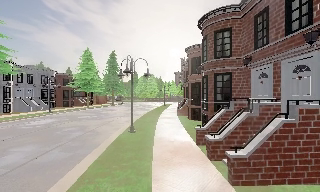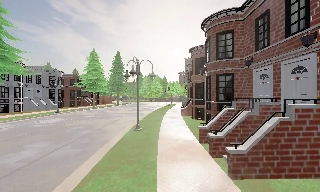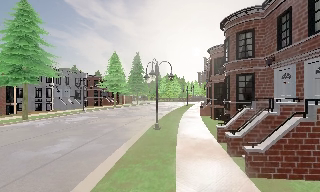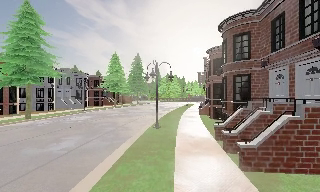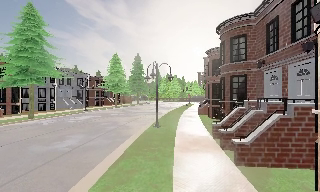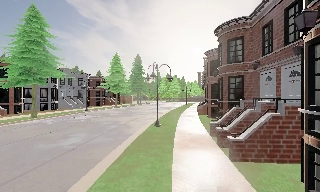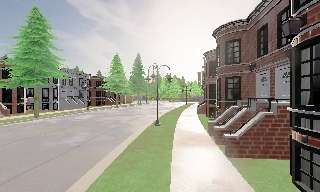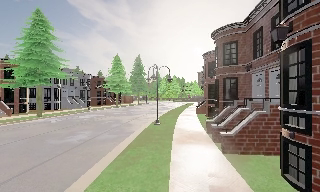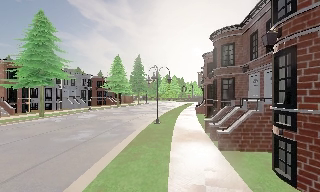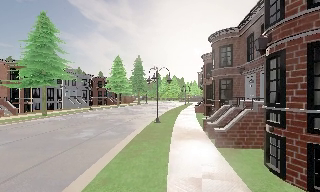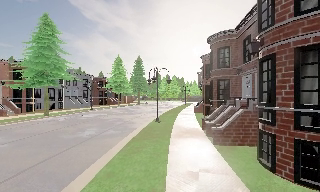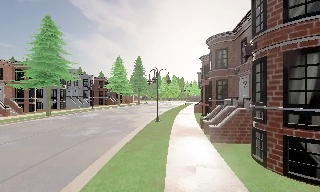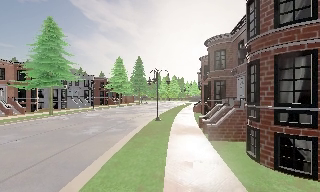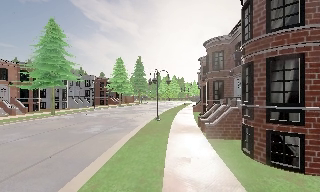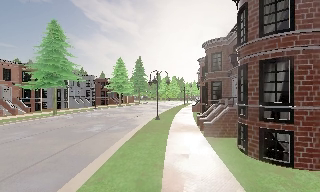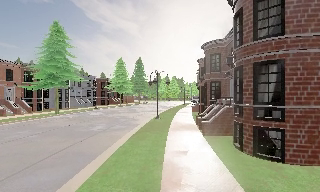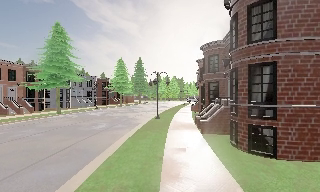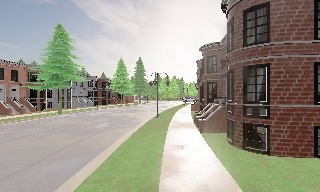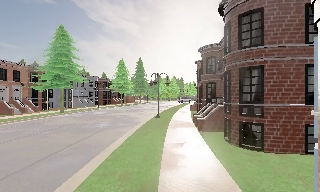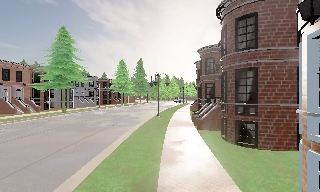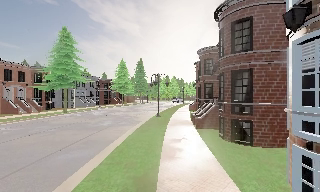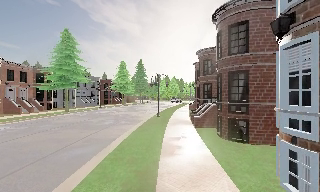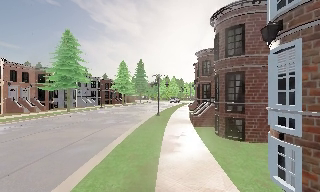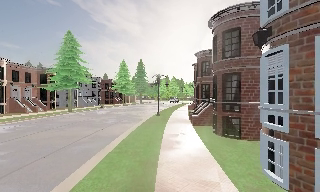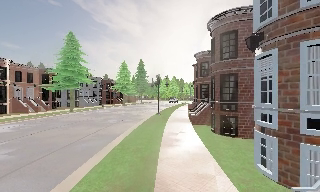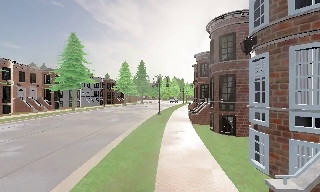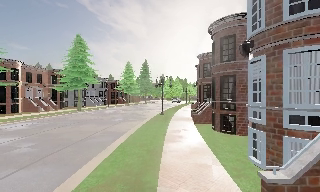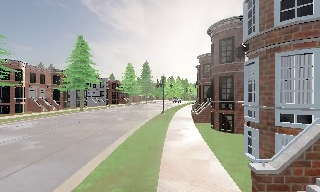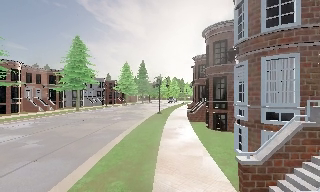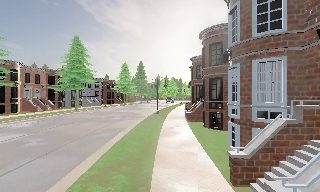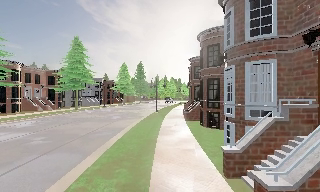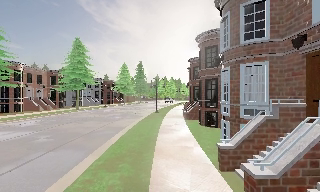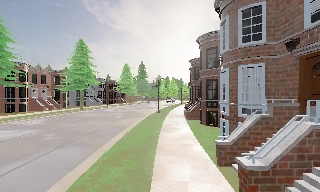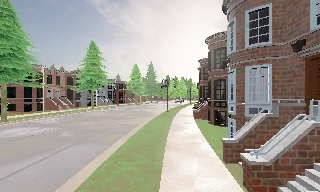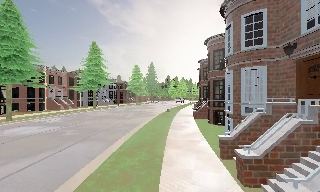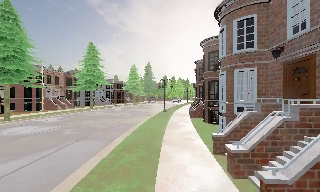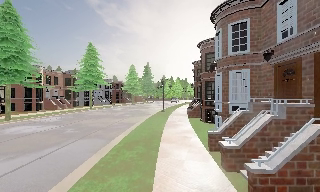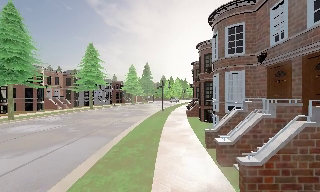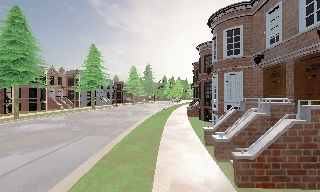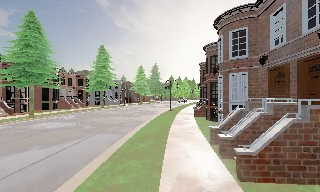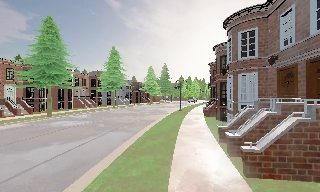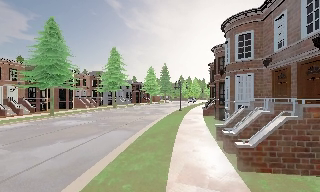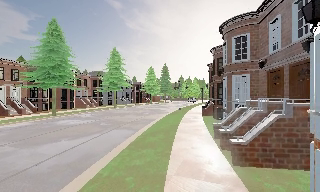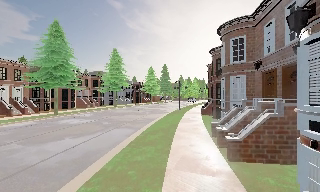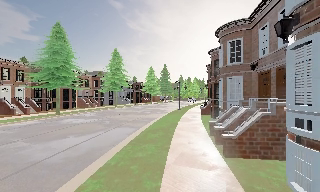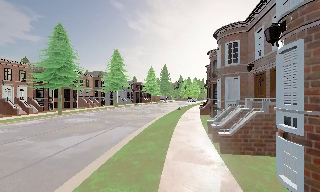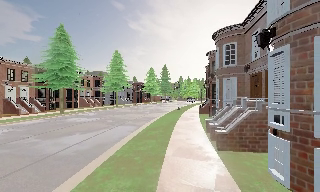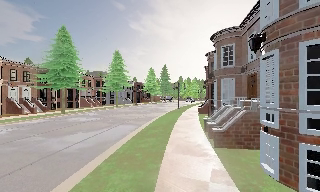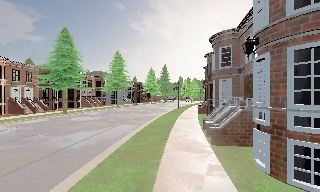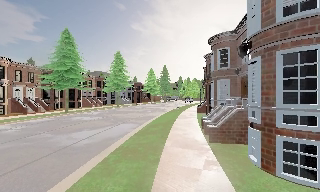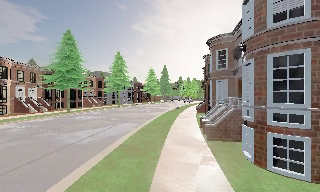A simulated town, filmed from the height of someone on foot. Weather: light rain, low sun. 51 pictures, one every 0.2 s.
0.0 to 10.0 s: The camera pans to its left, which is counterclockwise from overhead, by about 15 degrees. It travels backward, about 18 m, so what stands in front gets smaller.
The film runs backward here.
